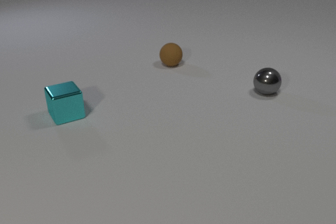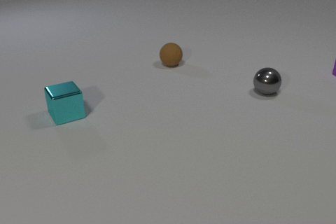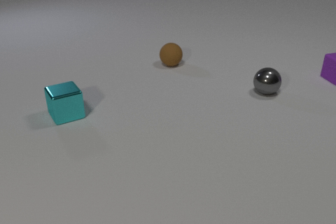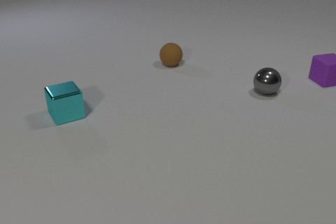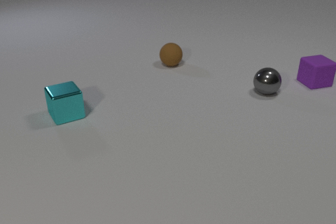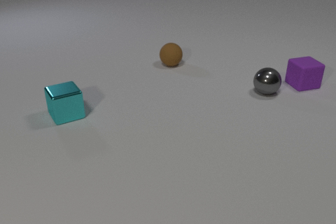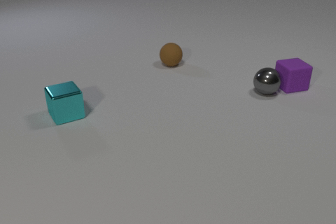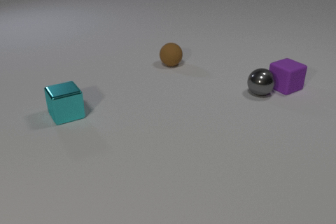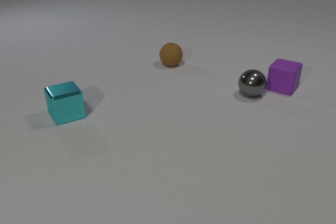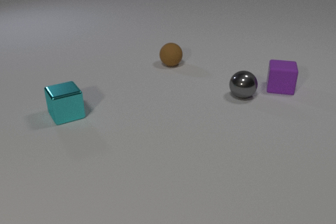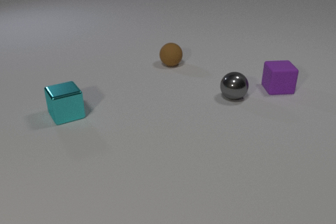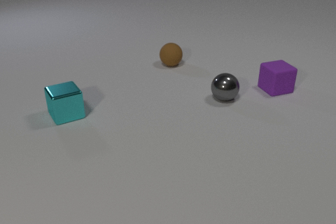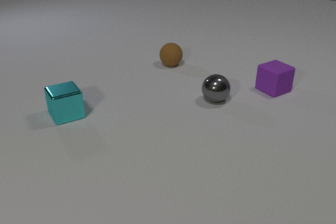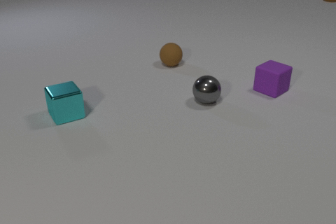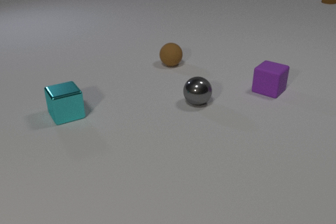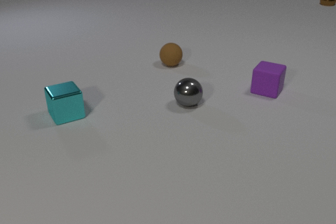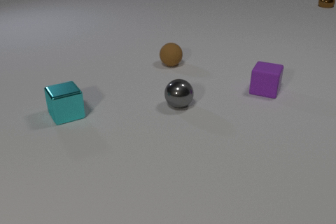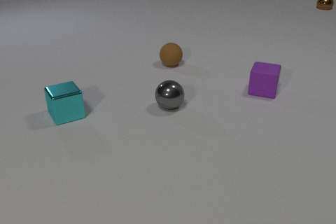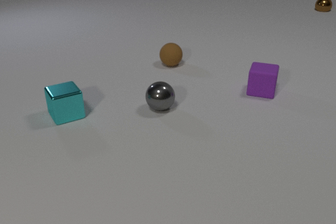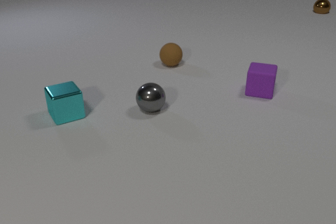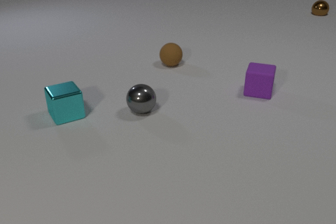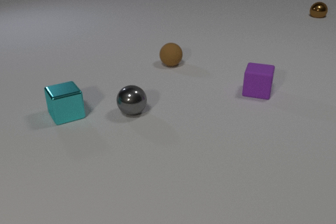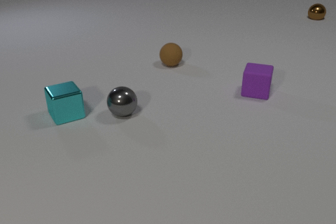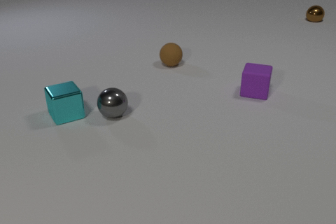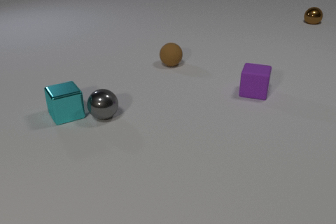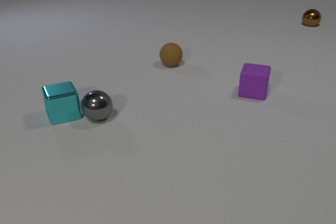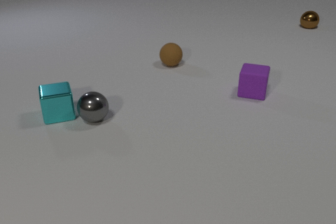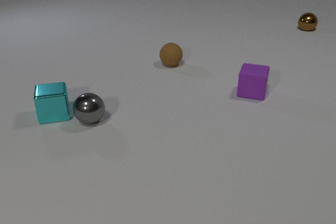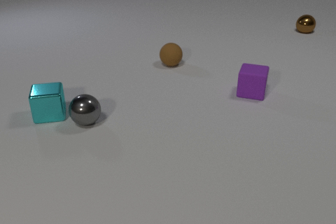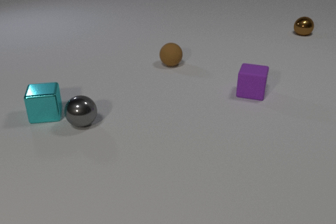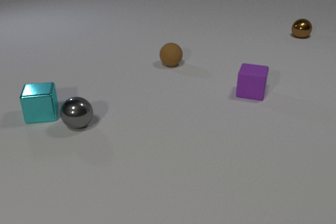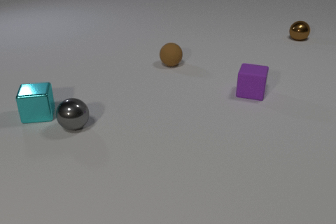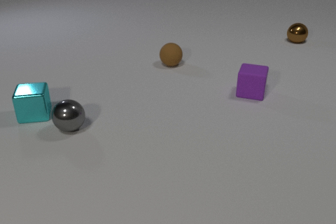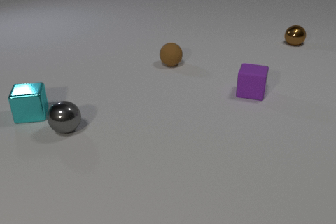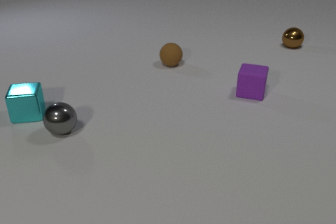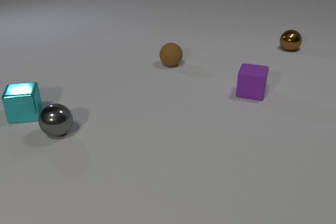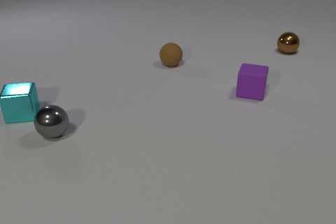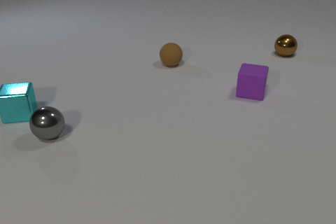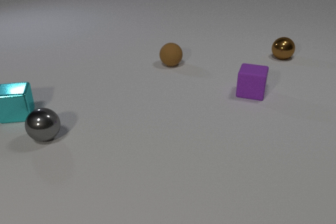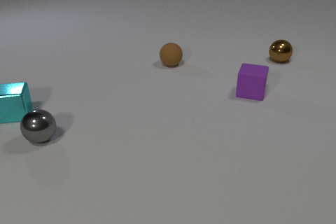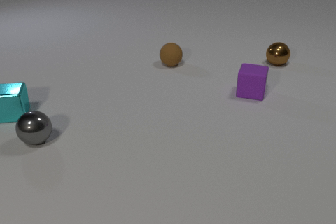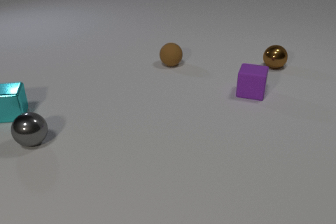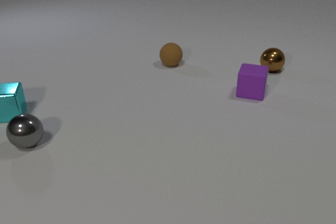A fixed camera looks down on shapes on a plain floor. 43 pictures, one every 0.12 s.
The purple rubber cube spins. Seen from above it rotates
counterclockwise.
The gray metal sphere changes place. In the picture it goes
to the left.
0.00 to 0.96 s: The purple rubber cube comes in at the right edge, slides to the left and toward the camera, spins counterclockwise seen from above by about 30 degrees, its near face sliding to the right. The gray metal sphere rolls to the left and toward the camera. The purple rubber cube and the gray metal sphere collide.
0.96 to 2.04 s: The purple rubber cube slides to the left and toward the camera, spins so that its near face slides to the right, counterclockwise seen from above. The gray metal sphere rolls to the left and toward the camera. The brown metal sphere comes in at the top edge, rolls toward the camera.
2.04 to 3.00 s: The purple rubber cube slides to the left and toward the camera. The gray metal sphere rolls to the left. The brown metal sphere rolls toward the camera. The gray metal sphere and the cyan metal cube collide.
3.00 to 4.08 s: The gray metal sphere rolls to the left and toward the camera. The cyan metal cube slides to the left. The brown metal sphere rolls toward the camera.
4.08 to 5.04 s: The gray metal sphere rolls to the left. The cyan metal cube slides to the left. The brown metal sphere rolls toward the camera.
What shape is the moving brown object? sphere.
Are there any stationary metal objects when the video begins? yes.
What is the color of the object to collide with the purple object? gray.
